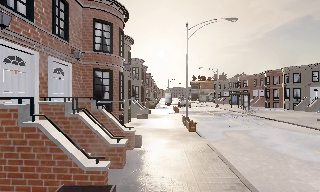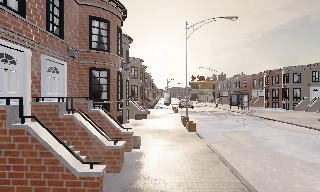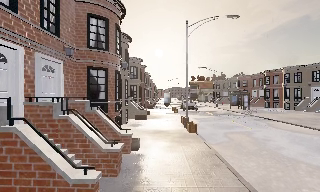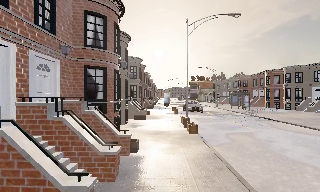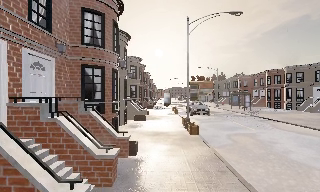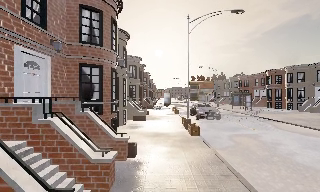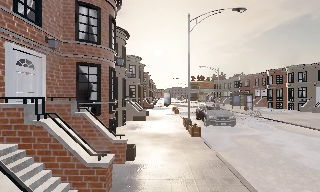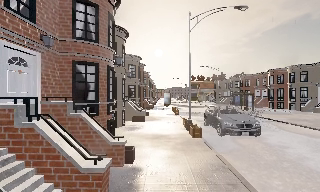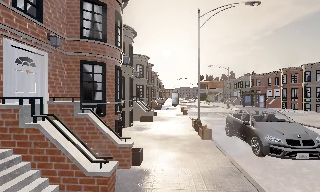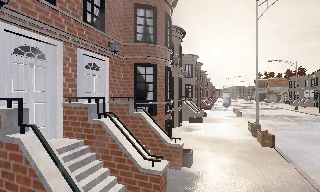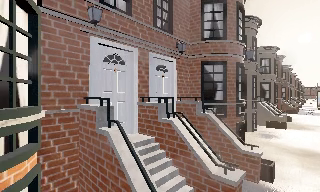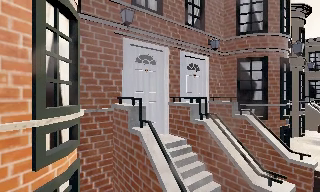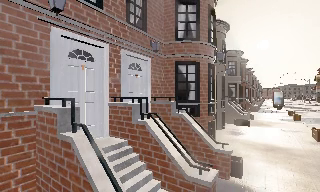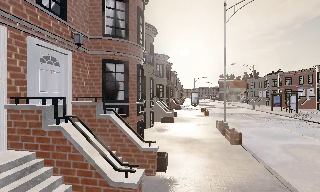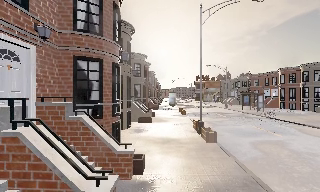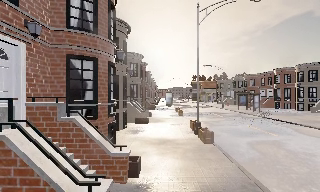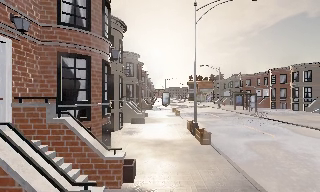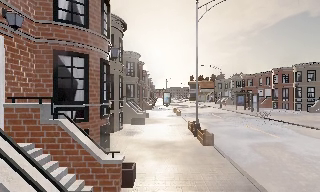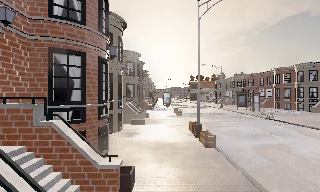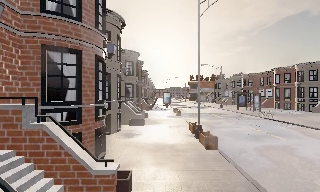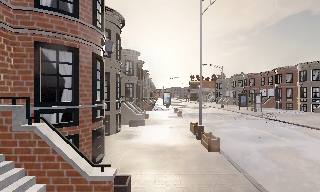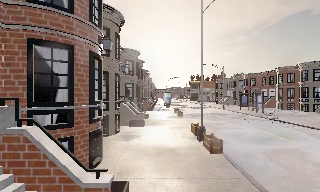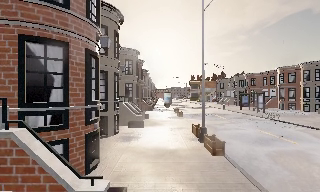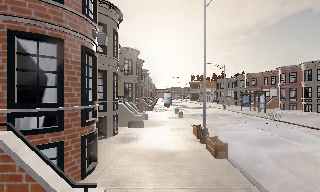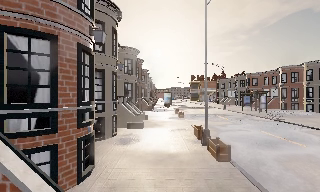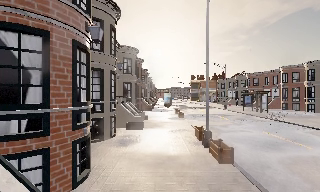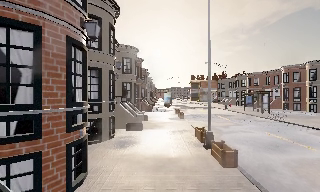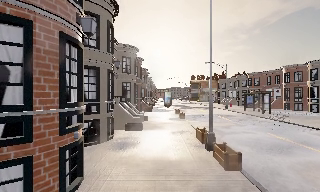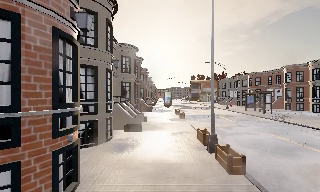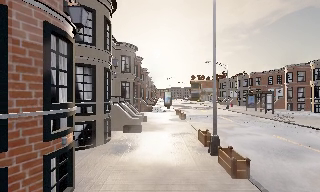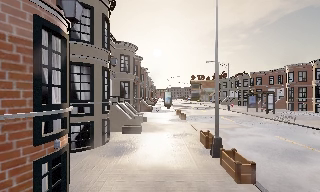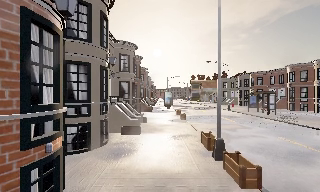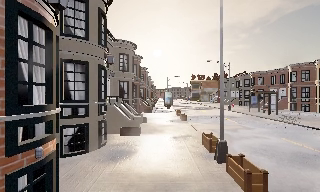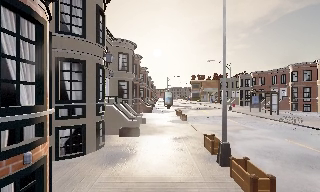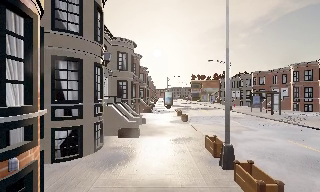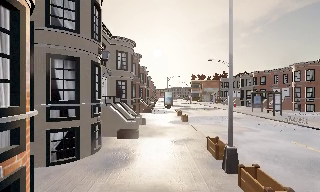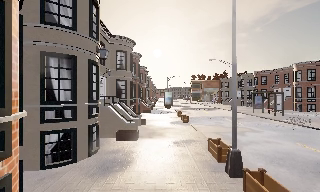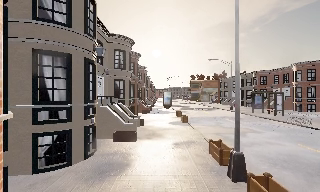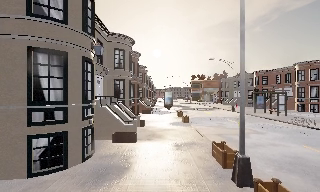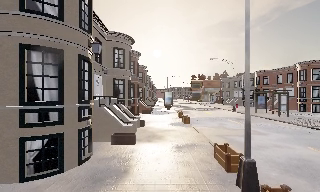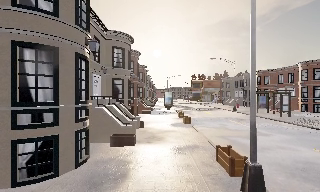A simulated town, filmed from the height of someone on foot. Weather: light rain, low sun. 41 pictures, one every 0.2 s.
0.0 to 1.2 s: The camera travels forward, about 1.5 m, so what stands in front looms larger.
1.2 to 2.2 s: The camera swings to its left by about 55 degrees, and the scene slides to the right. It travels forward, about 1 m.
2.2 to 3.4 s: The camera pans to its right, which is clockwise from overhead, by about 55 degrees. It travels forward, about 1 m.
3.4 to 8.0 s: The camera travels forward, about 5 m, so what stands in front looms larger.
The film runs forward here.
